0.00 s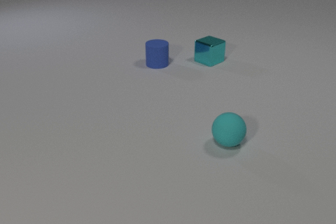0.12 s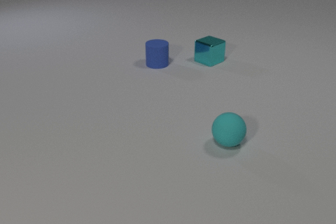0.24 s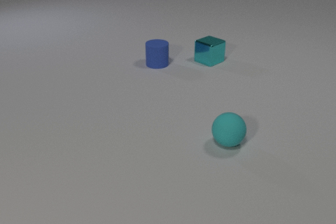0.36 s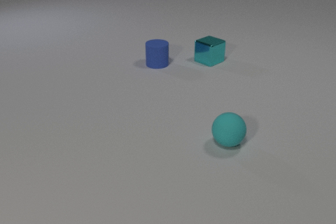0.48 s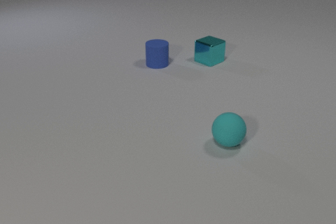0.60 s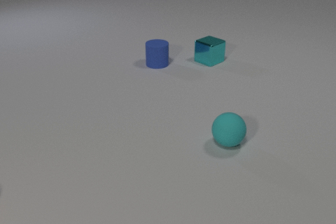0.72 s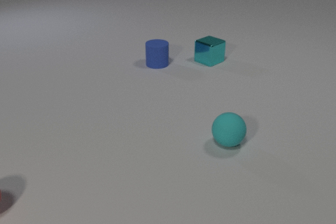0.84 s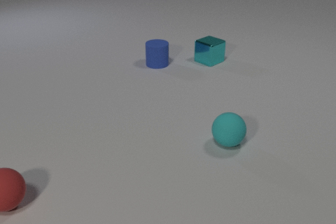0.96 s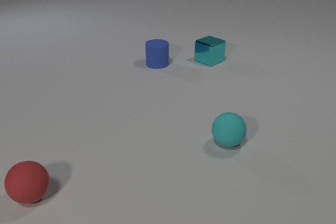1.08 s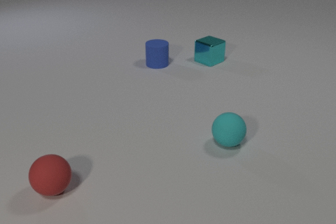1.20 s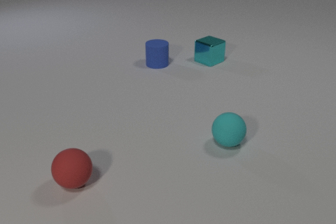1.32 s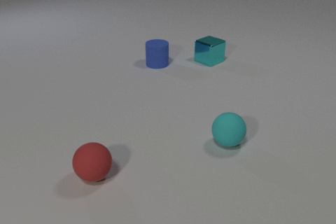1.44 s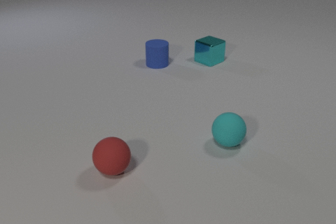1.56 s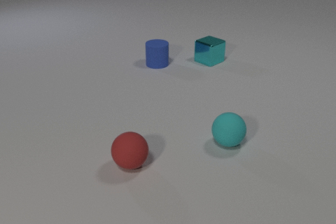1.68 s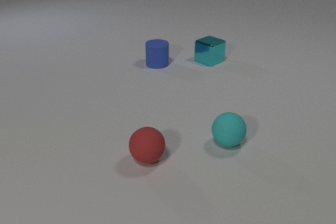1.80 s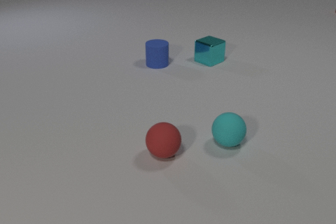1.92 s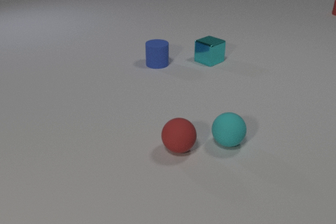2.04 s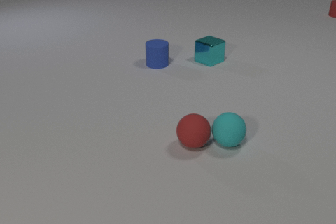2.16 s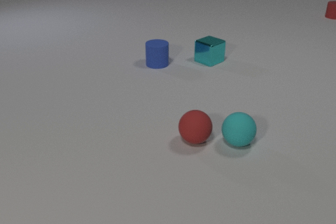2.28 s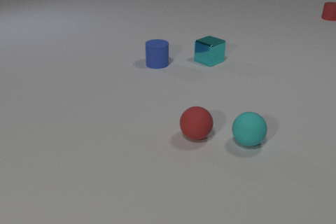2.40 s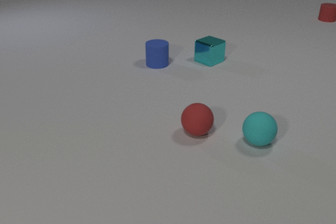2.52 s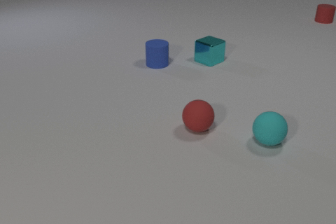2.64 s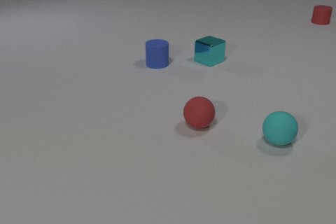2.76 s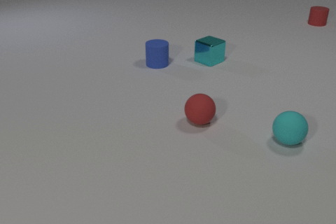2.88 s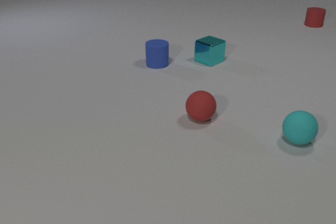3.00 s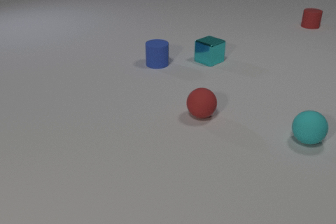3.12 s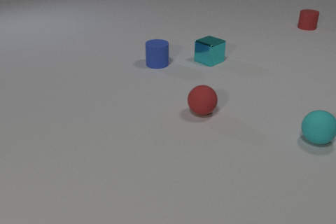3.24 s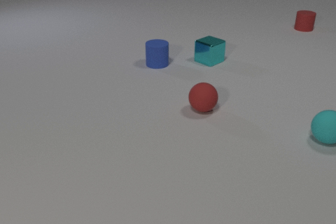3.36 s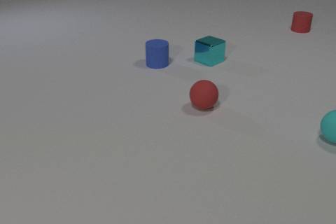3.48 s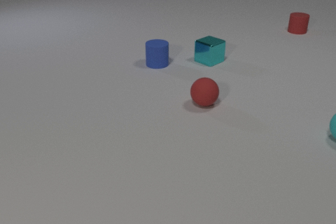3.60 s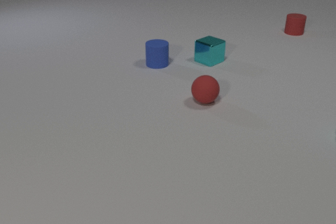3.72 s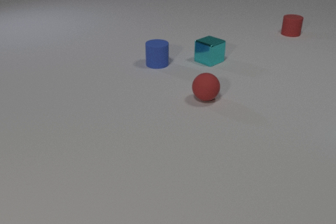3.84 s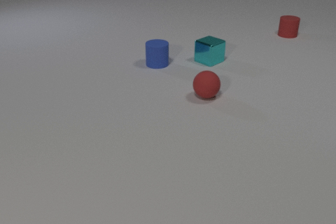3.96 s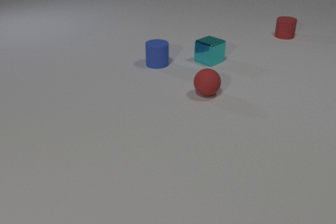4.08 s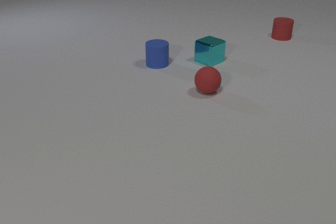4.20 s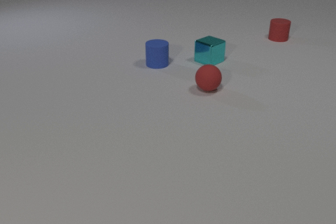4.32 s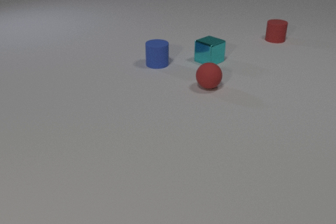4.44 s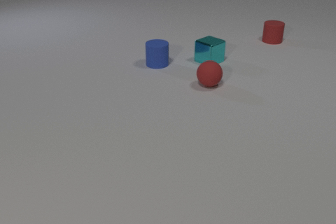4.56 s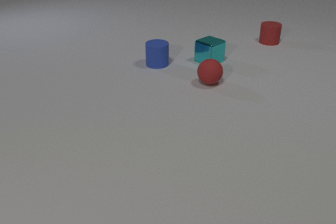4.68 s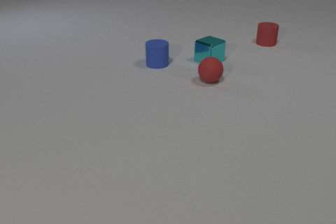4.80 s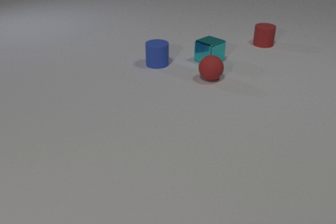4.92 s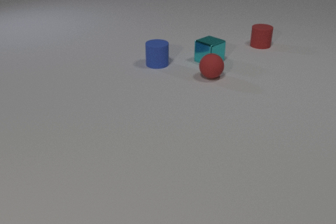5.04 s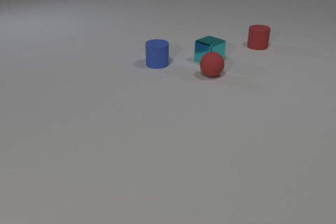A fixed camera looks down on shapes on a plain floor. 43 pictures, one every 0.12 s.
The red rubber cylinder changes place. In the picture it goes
toward the camera.
The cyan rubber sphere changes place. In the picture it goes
to the right.
0.00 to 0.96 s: The red rubber sphere comes in at the left edge, rolls to the right.
0.96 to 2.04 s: The red rubber sphere rolls to the right. The red rubber cylinder comes in at the right edge, slides toward the camera and to the left. The red rubber sphere and the cyan rubber sphere collide.
2.04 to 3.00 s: The red rubber sphere rolls away from the camera. The cyan rubber sphere rolls to the right. The red rubber cylinder slides toward the camera and to the left.
3.00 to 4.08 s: The red rubber sphere rolls away from the camera. The cyan rubber sphere rolls to the right and away from the camera, leaves at the right edge. The red rubber cylinder slides toward the camera and to the left.
4.08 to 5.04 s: The red rubber sphere rolls away from the camera. The red rubber cylinder slides toward the camera and to the left.
How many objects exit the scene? 1.
How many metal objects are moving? 0.
What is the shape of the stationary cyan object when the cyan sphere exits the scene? cube.
